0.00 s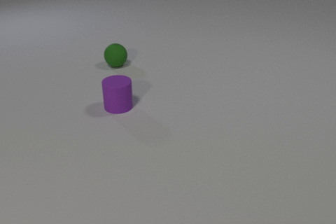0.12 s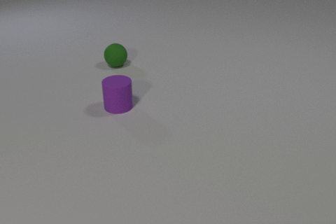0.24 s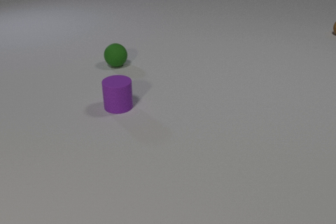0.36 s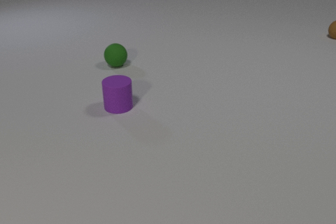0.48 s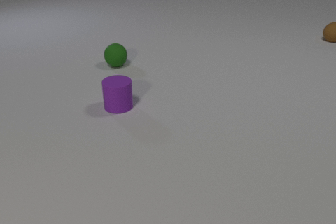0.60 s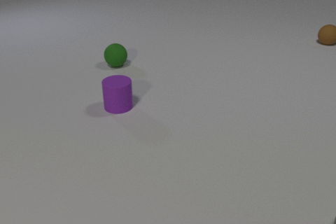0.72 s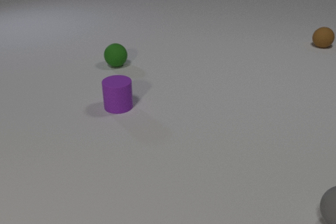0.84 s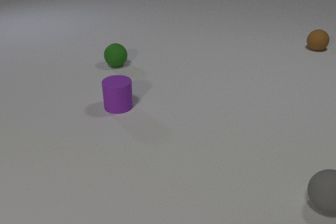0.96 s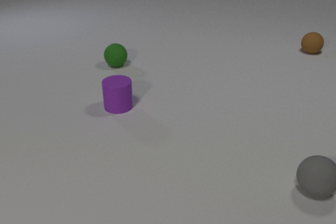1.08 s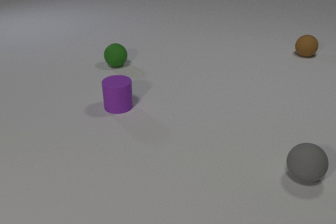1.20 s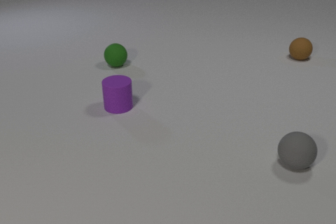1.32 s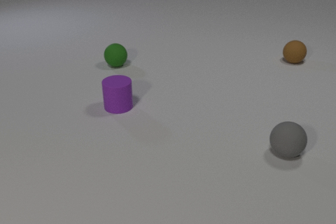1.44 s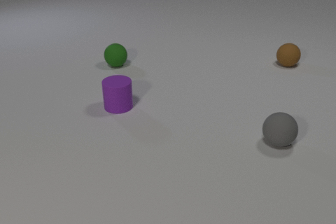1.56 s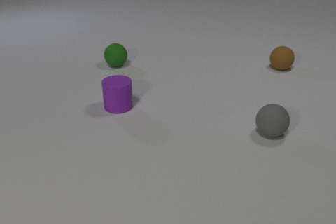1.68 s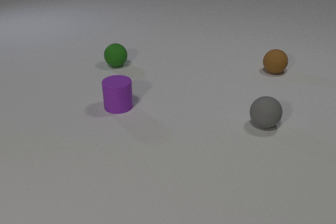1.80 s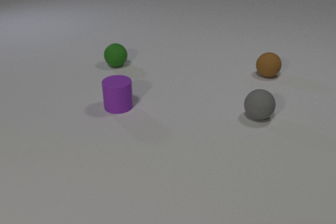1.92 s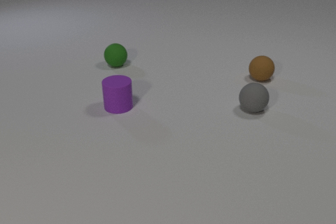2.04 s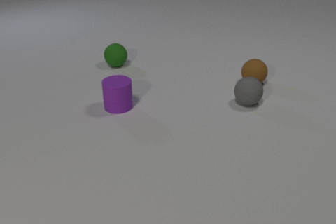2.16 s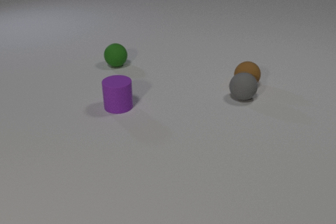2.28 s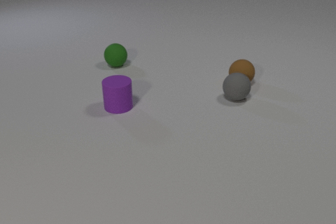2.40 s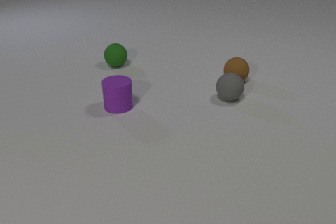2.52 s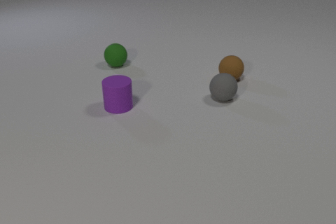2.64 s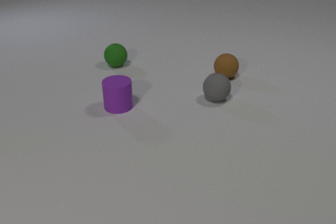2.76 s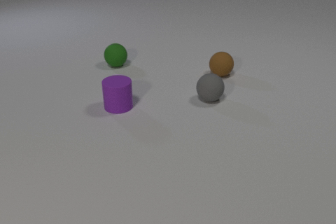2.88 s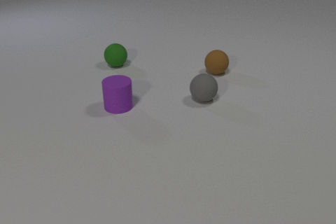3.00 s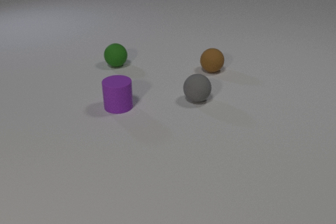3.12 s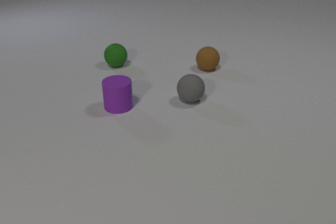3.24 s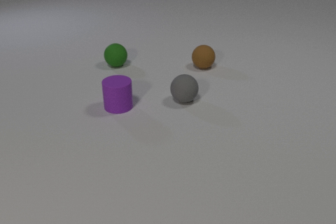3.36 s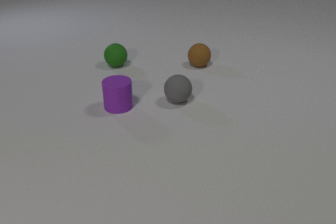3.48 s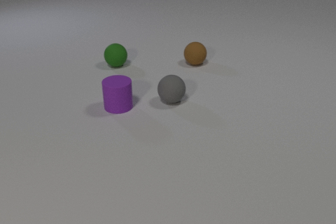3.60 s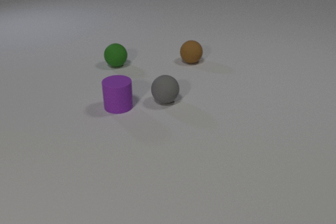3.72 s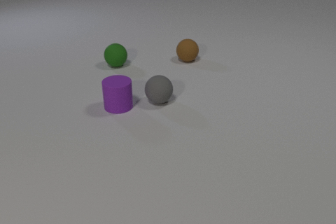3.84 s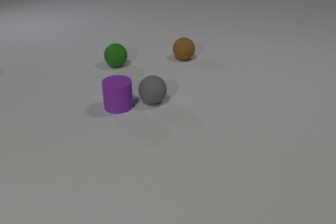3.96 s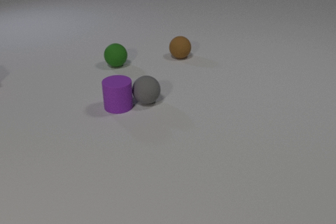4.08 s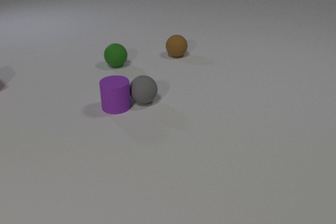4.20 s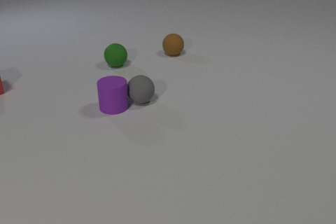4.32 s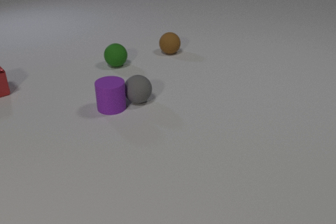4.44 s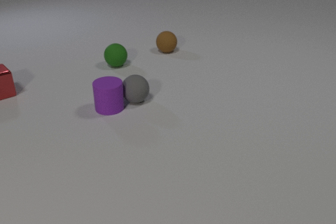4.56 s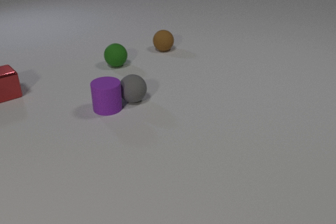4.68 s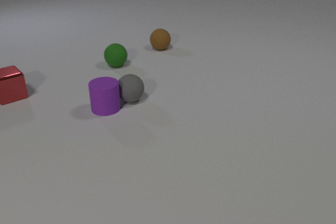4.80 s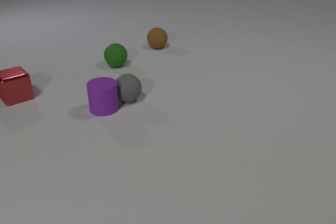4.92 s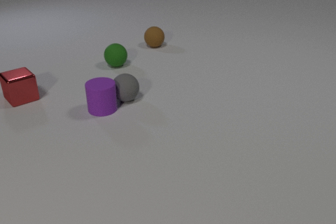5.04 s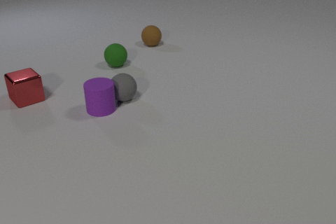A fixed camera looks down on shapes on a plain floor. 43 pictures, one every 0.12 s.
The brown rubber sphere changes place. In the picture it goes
to the left.
0.00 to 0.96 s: The gray rubber sphere comes in at the right edge, rolls away from the camera and to the left. The brown rubber sphere comes in at the right edge, rolls toward the camera and to the left.
0.96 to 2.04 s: The gray rubber sphere rolls away from the camera and to the left. The brown rubber sphere rolls toward the camera and to the left.
2.04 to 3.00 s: The gray rubber sphere rolls to the left. The brown rubber sphere rolls to the left and away from the camera. The gray rubber sphere and the brown rubber sphere collide.
3.00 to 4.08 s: The gray rubber sphere rolls to the left. The brown rubber sphere rolls away from the camera and to the left. The gray rubber sphere and the purple rubber cylinder collide.
4.08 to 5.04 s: The gray rubber sphere rolls to the left. The brown rubber sphere rolls away from the camera and to the left. The purple rubber cylinder slides to the left. The red metal cube comes in at the left edge, slides to the right and toward the camera.
How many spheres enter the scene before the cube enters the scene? 2.
What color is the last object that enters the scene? red.
How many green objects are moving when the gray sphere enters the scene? 0.
